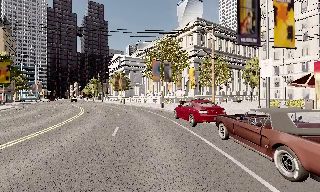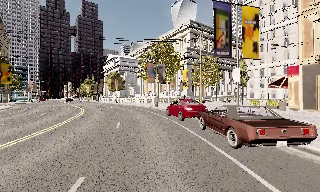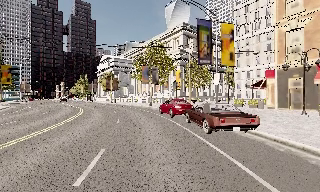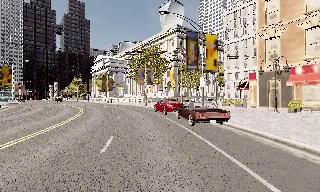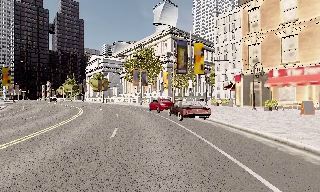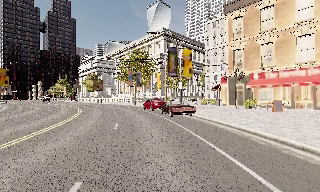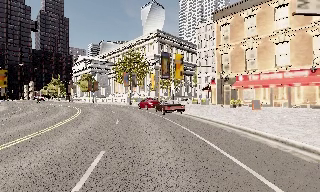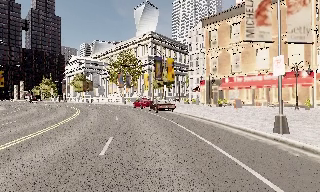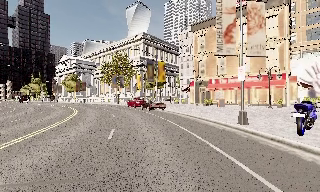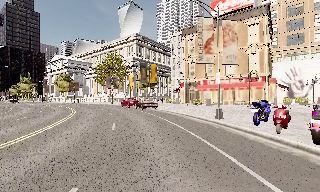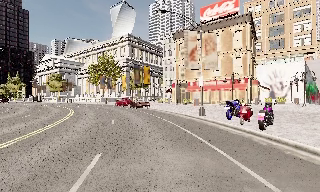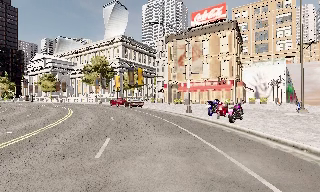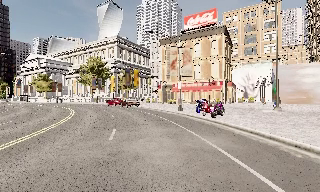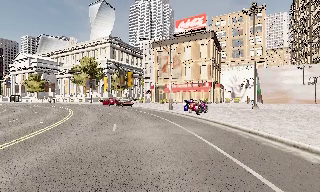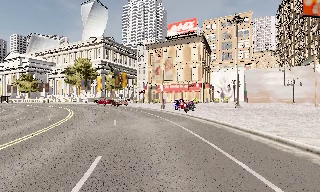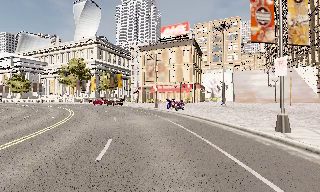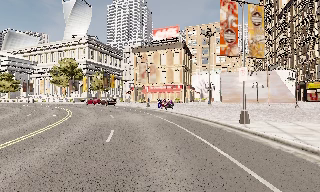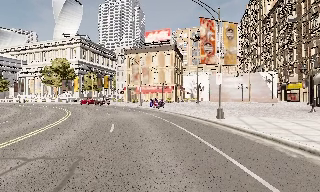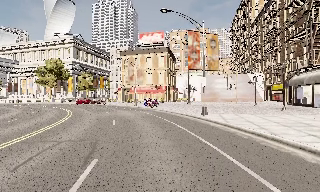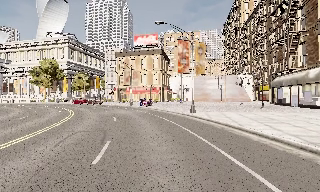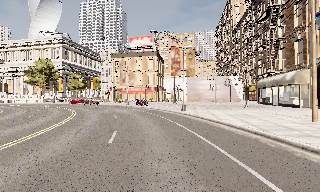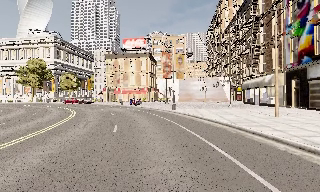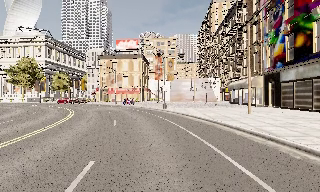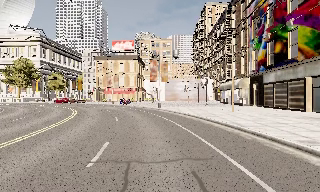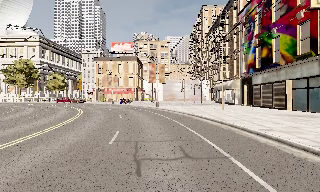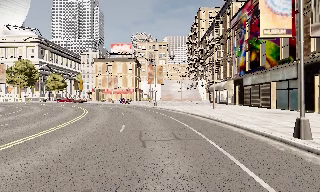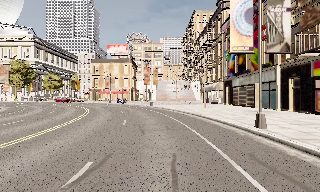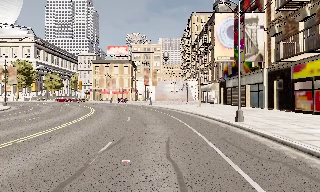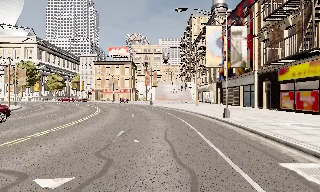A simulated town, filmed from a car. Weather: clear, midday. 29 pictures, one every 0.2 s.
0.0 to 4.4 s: The camera pans to its right, which is clockwise from overhead, by about 55 degrees. It travels backward, about 40 m.
4.4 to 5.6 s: The camera travels backward, about 11 m, so what stands in front gets smaller.
The film runs backward here.
